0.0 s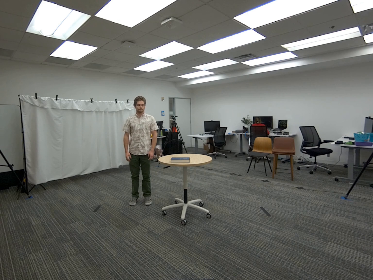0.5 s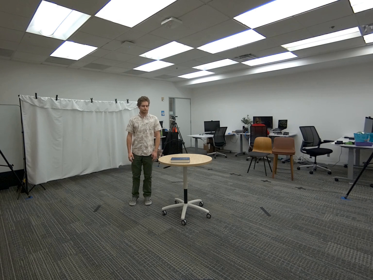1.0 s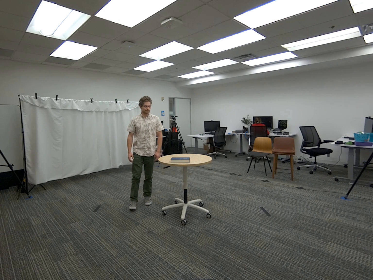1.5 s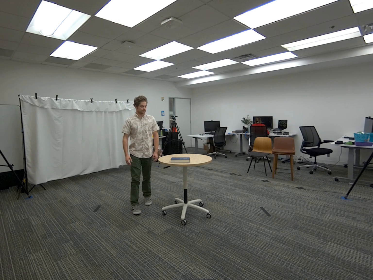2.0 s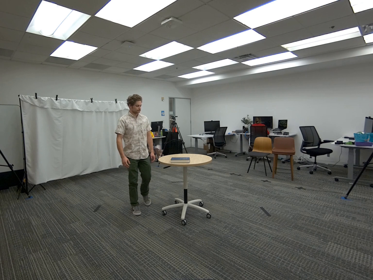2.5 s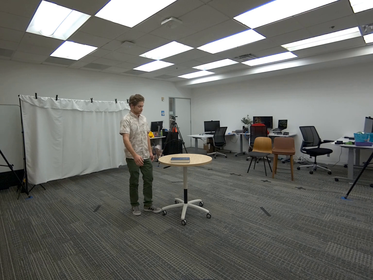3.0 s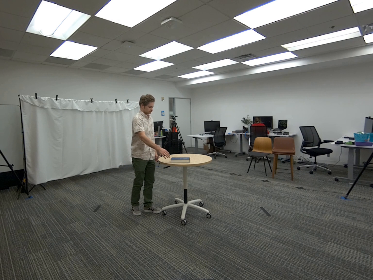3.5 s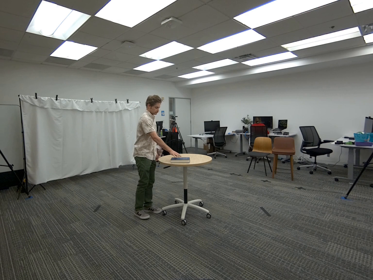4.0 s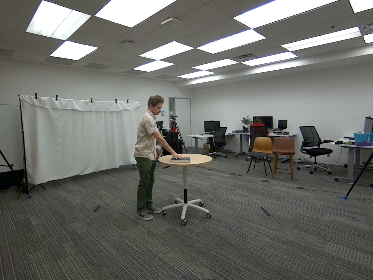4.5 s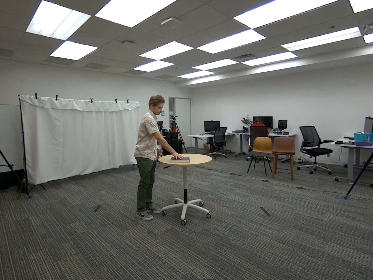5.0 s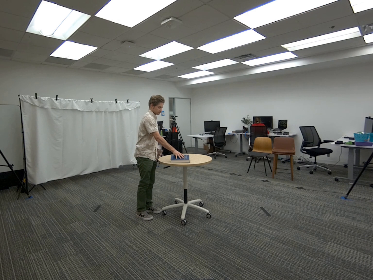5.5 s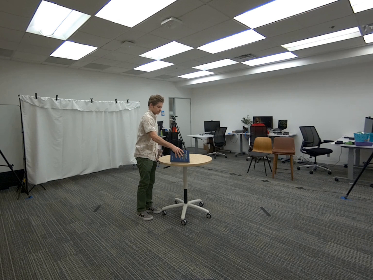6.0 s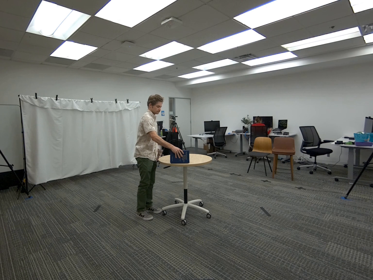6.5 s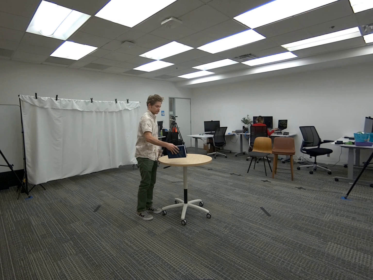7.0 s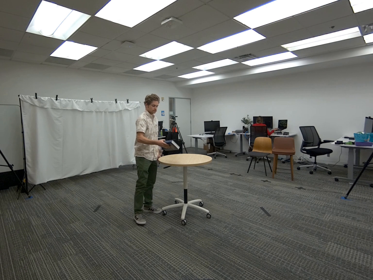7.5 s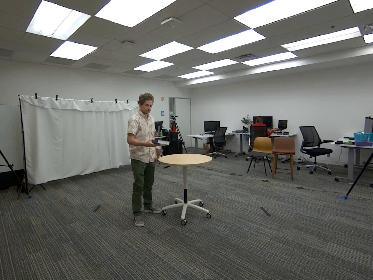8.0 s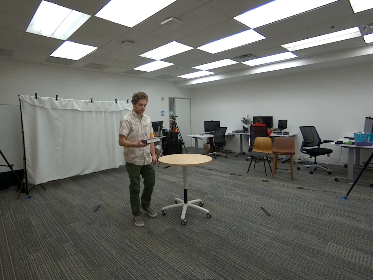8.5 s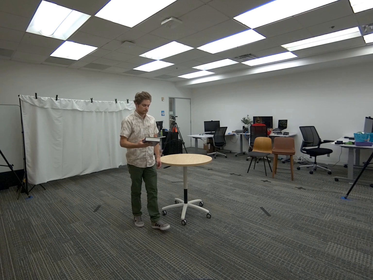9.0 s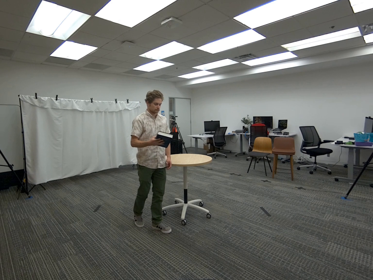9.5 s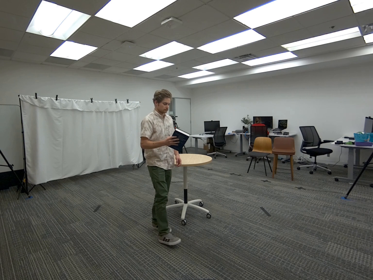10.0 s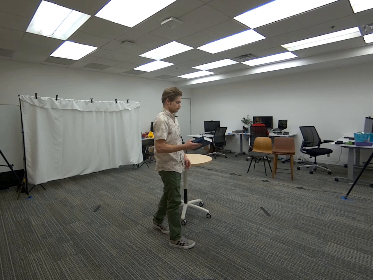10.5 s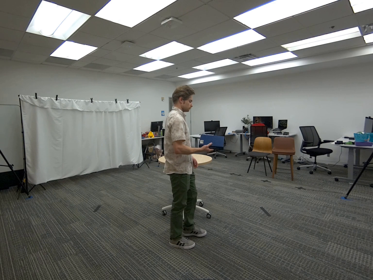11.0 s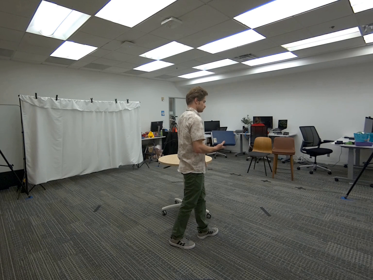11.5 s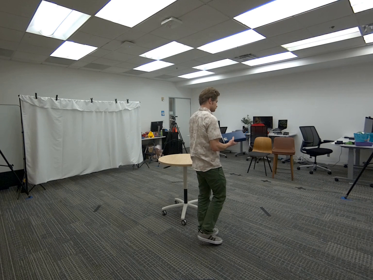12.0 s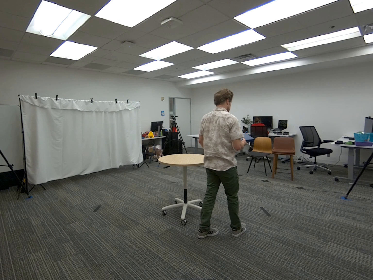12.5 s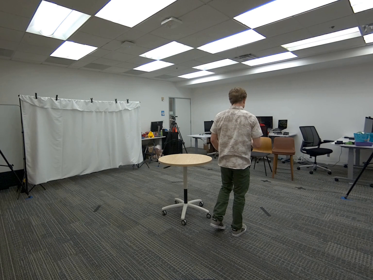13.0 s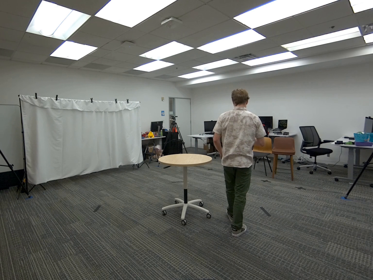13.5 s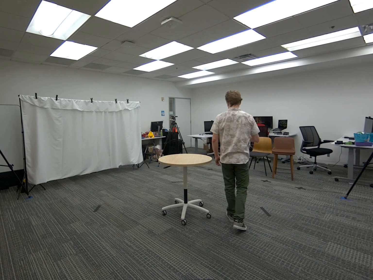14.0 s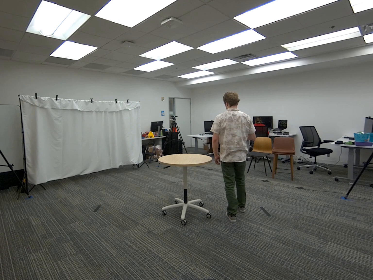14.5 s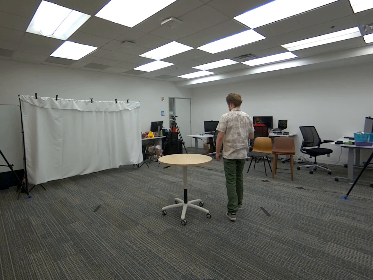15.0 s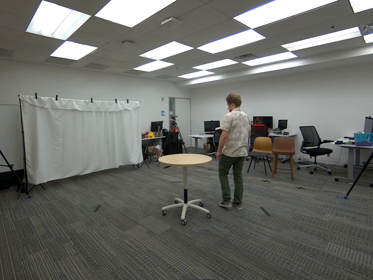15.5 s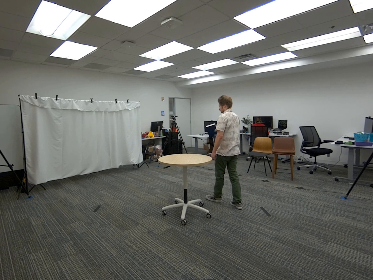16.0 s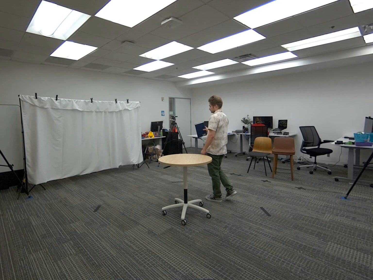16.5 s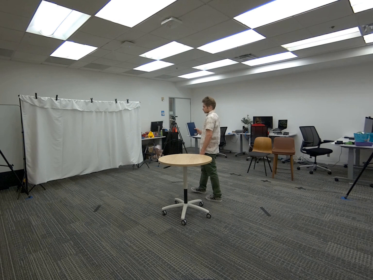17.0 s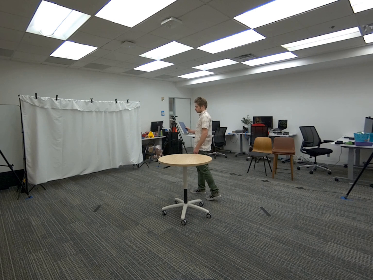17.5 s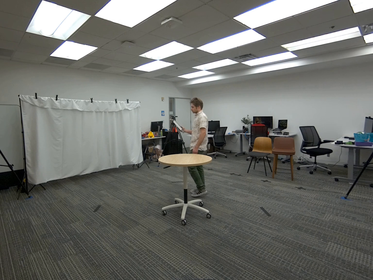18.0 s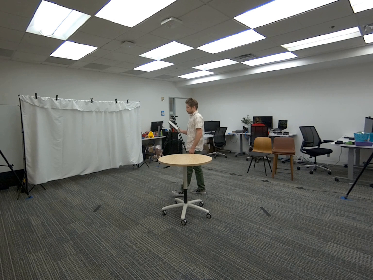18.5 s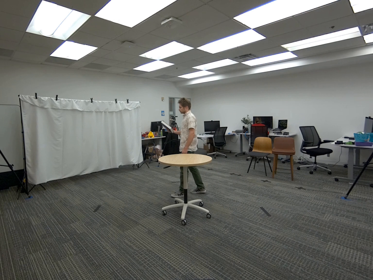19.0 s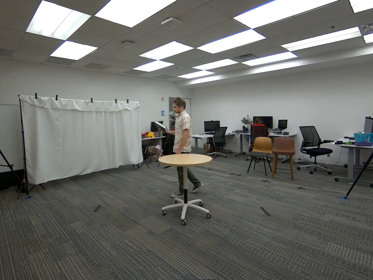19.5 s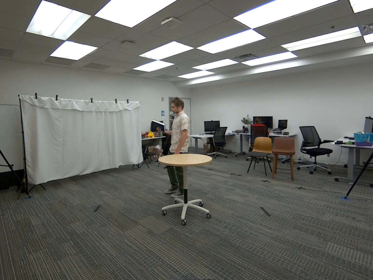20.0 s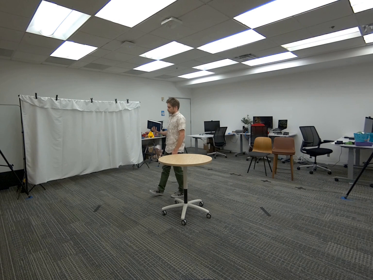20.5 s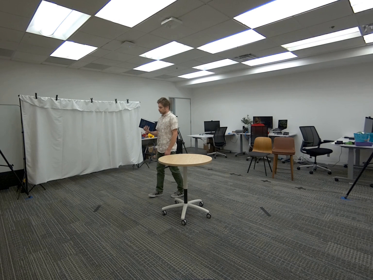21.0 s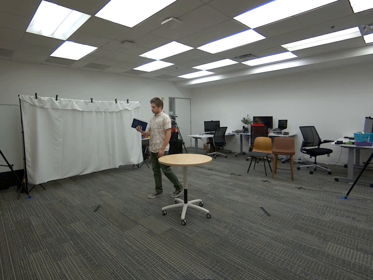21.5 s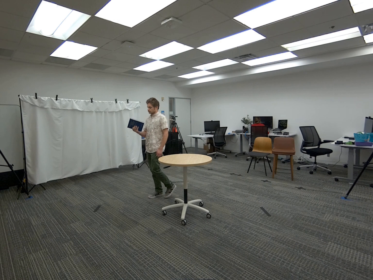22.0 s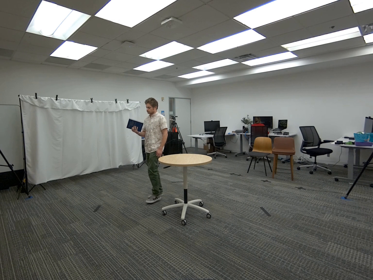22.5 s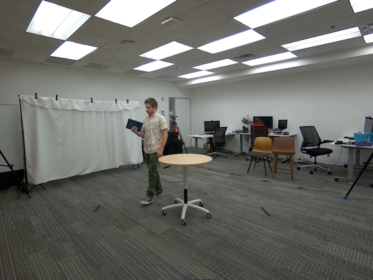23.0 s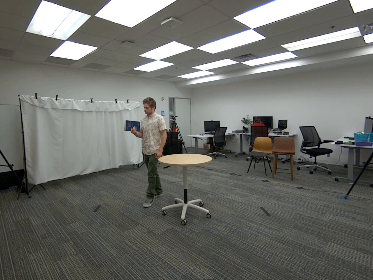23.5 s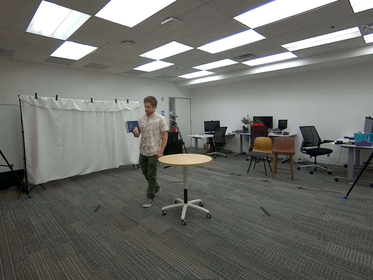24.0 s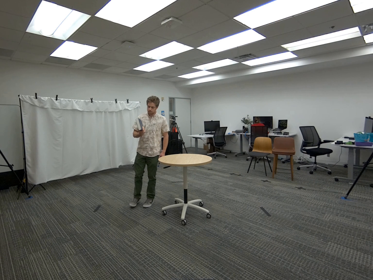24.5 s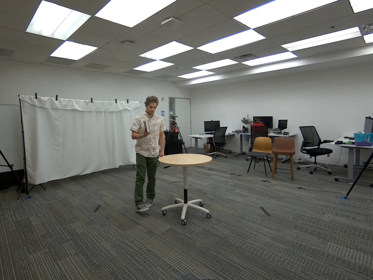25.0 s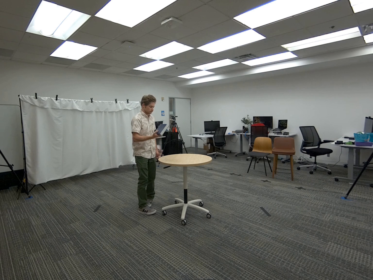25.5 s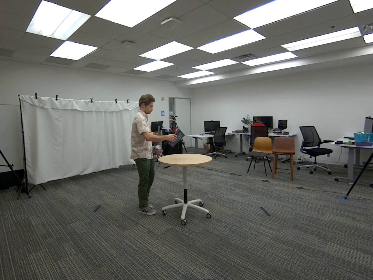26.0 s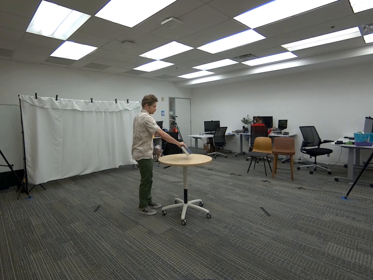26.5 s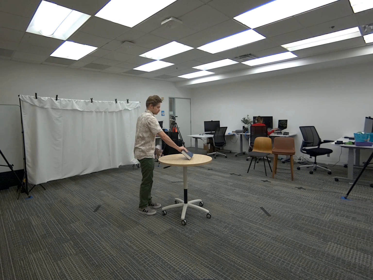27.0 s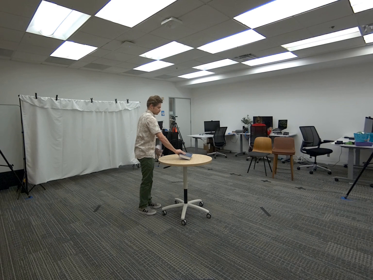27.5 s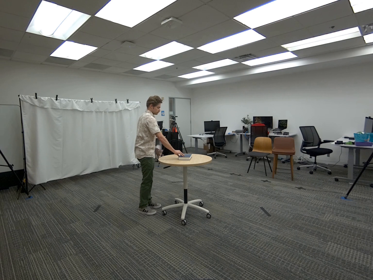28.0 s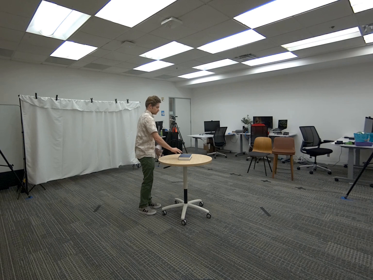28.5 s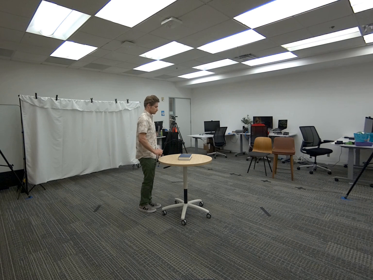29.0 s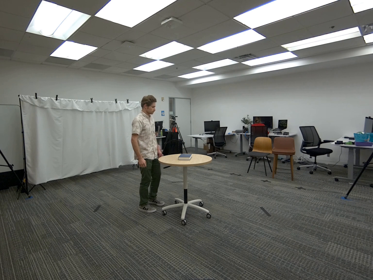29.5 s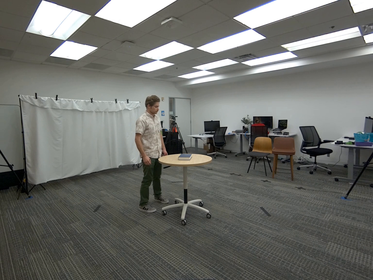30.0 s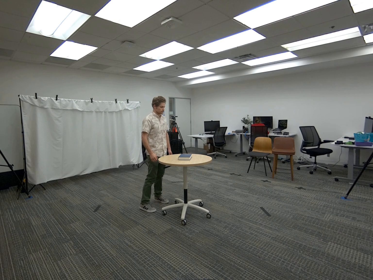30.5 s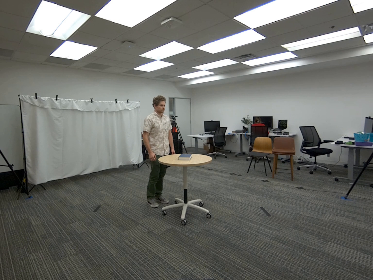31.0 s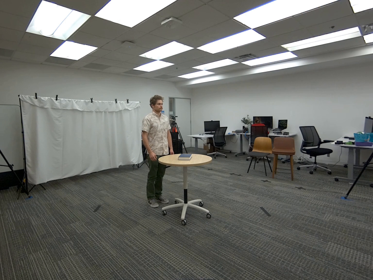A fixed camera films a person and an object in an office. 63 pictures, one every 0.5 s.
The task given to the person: Walk over to the dark blue book on the round table and using your right hand pick up the dark blue book and walk within the bounding area. Place in the center of the table when complete.
